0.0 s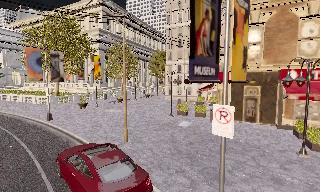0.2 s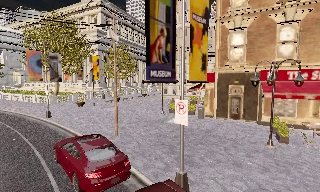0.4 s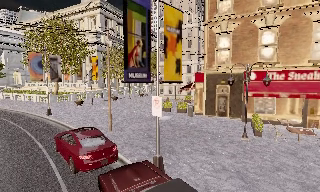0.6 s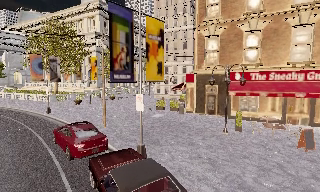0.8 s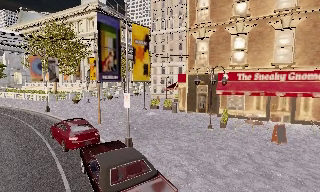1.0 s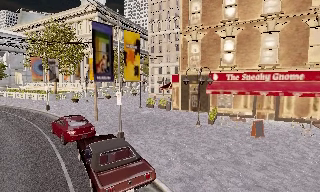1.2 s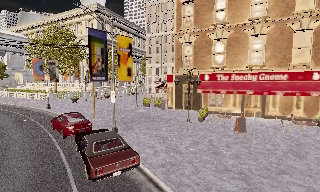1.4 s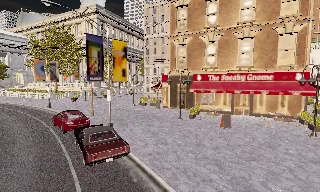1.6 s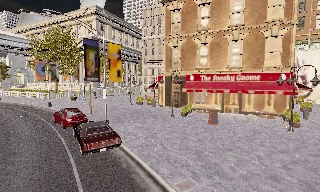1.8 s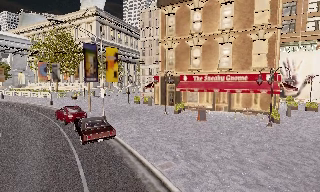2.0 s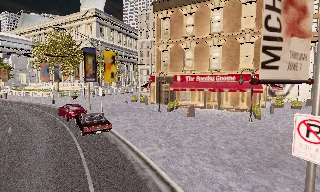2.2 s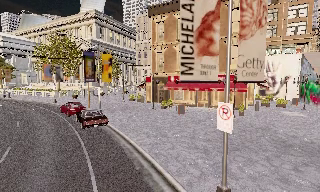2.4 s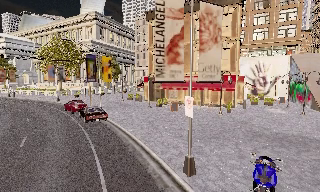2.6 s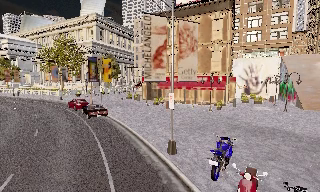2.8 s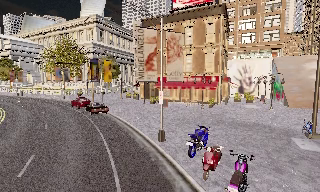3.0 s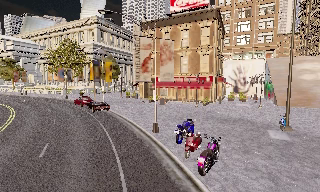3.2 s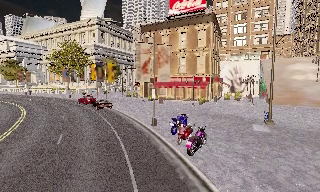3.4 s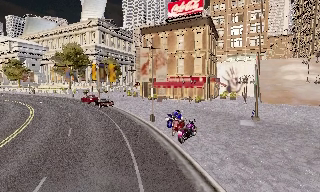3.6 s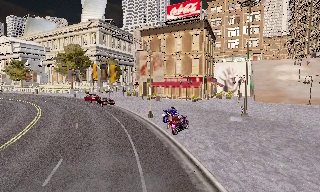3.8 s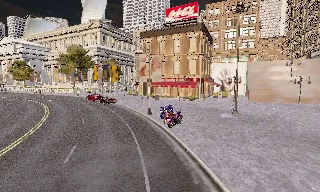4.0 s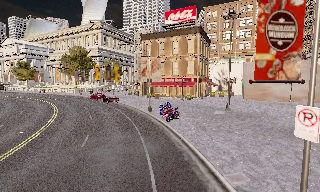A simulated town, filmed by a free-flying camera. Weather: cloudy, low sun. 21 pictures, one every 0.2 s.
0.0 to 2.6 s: The camera travels backward and to its right, about 19 m, so what stands in front gets smaller.
2.6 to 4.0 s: The camera travels backward, about 12 m, so what stands in front gets smaller.
The film runs backward here.
